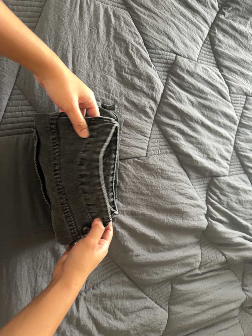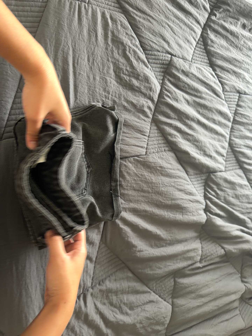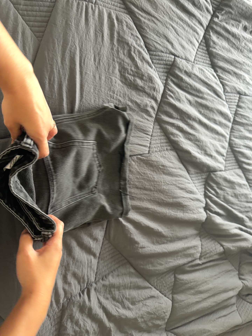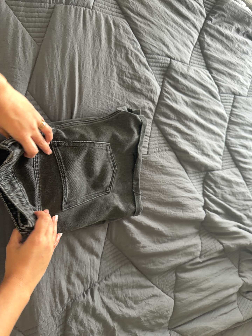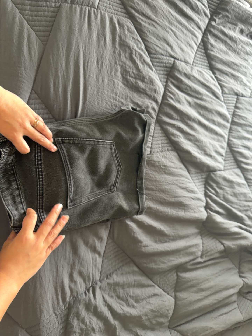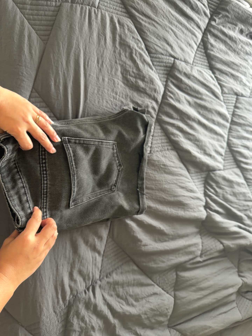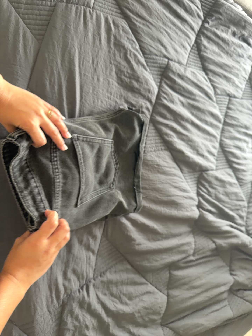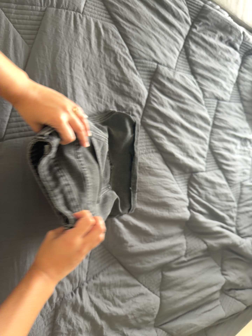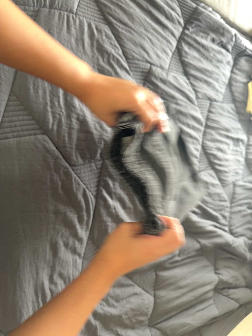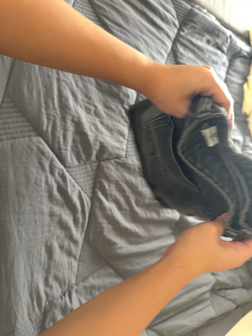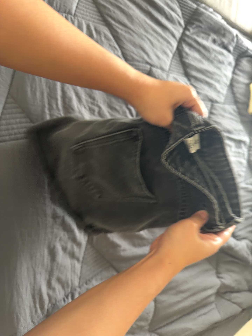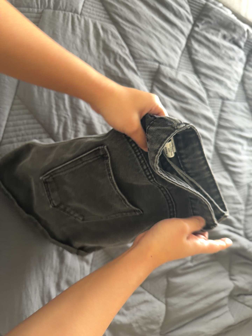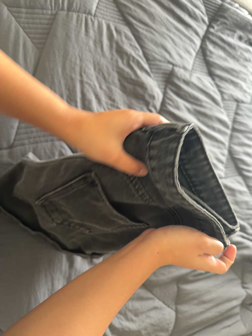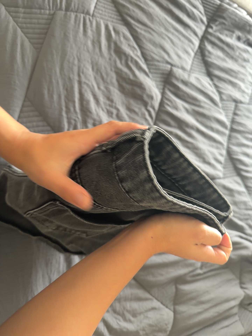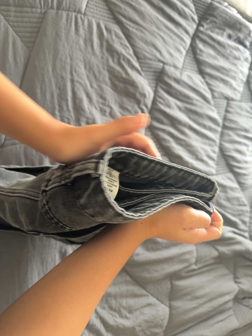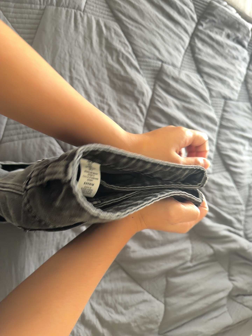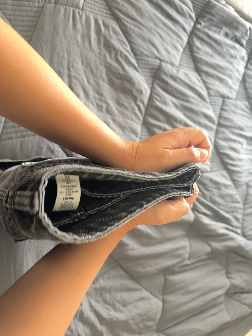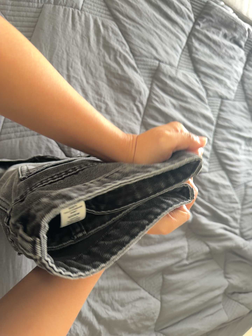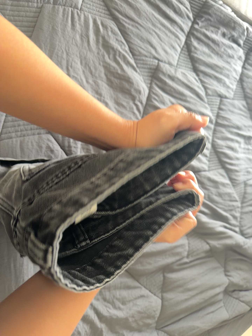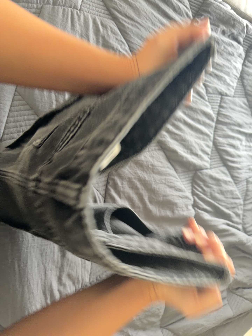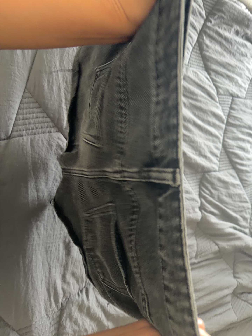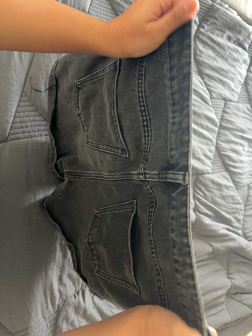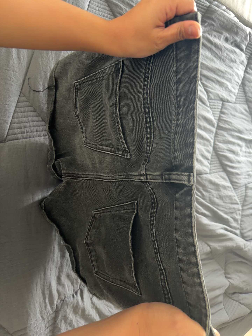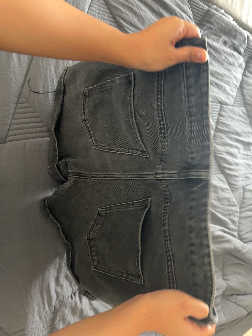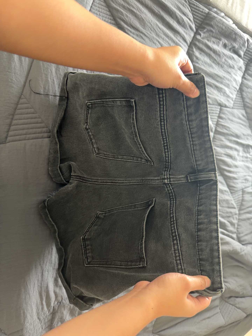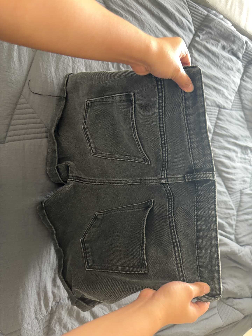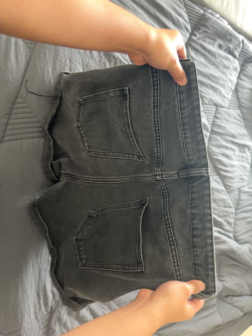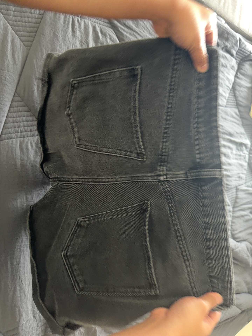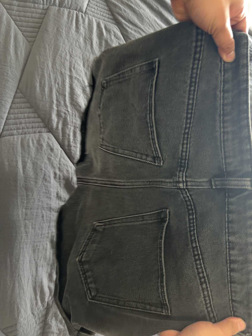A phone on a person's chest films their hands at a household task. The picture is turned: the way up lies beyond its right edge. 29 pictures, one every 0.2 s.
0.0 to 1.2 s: The camera travels backward and to its left, about 7 cm, so what stands in front gets smaller.
1.2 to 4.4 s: The camera shifts only a little, or ends up much as it began.
4.4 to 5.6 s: The camera keeps its place and its aim.
The film runs backward here.
